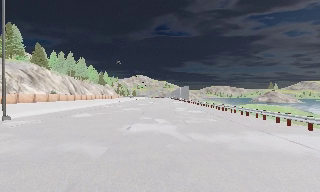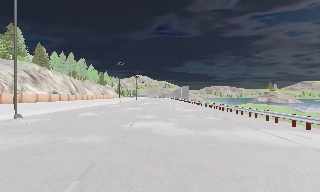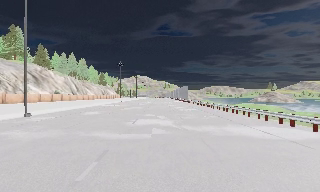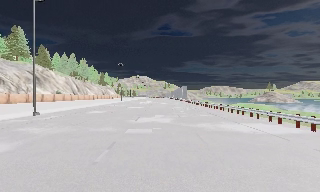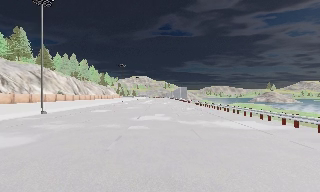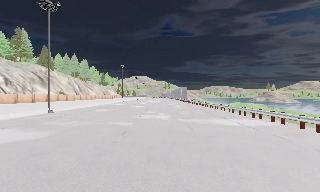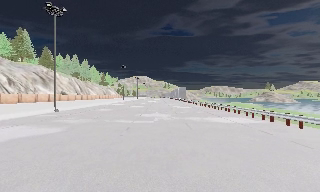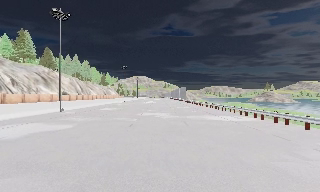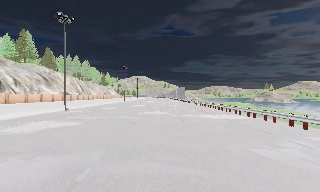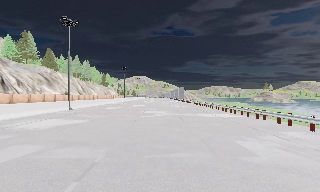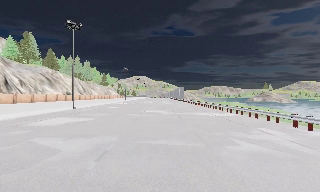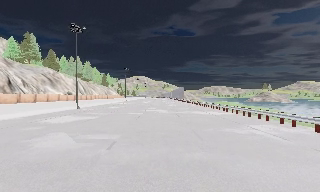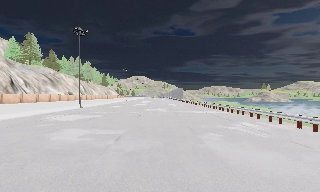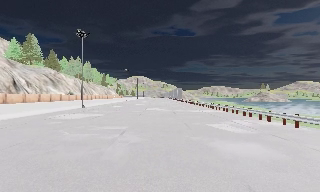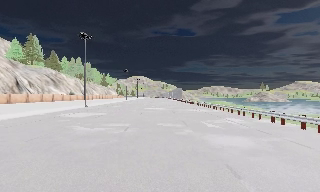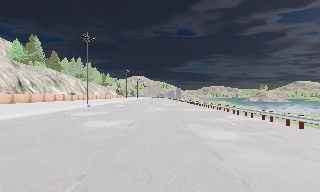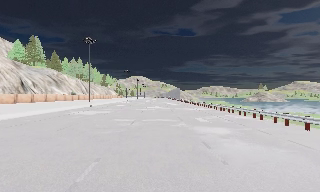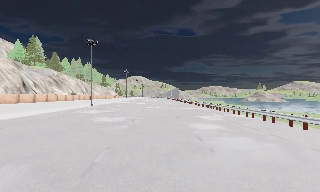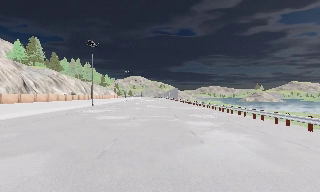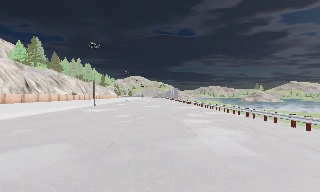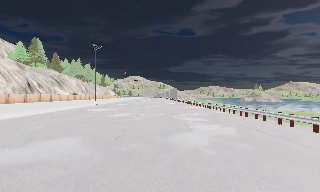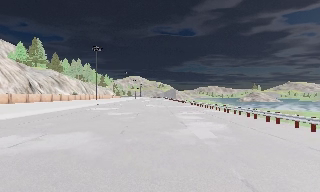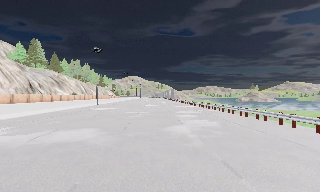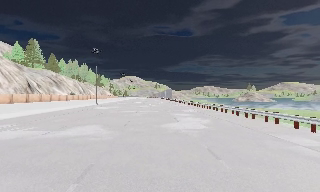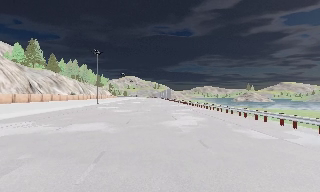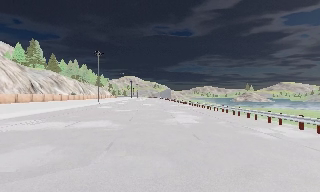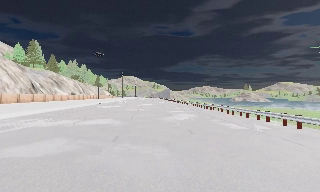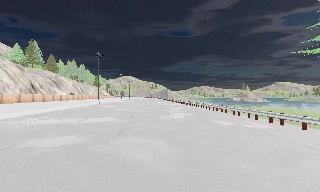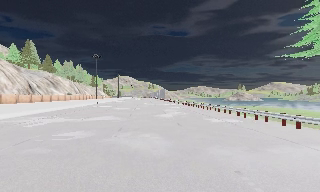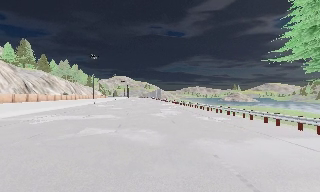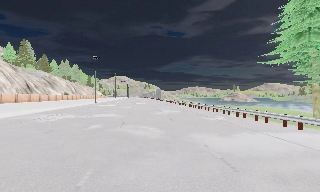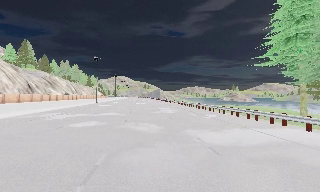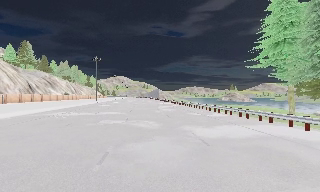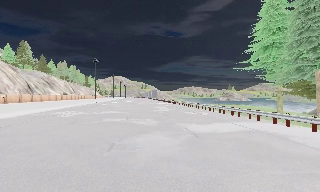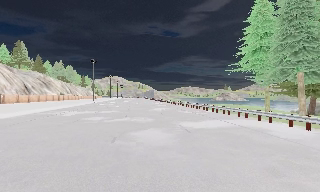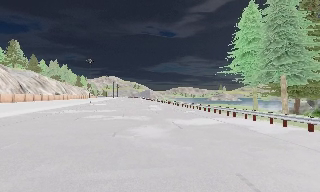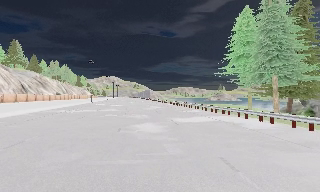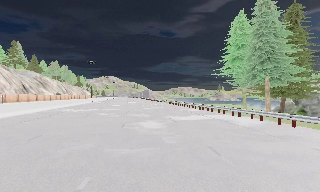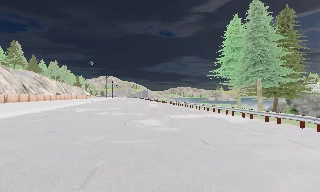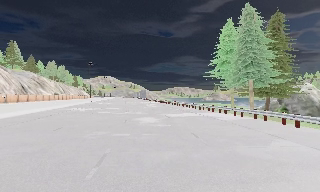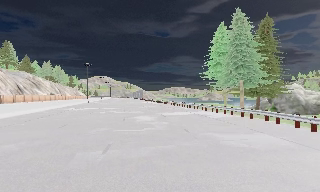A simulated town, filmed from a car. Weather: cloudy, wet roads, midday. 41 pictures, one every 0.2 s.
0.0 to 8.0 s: The camera pans to its right, which is clockwise from overhead, by about 15 degrees. It travels backward, about 40 m, so what stands in front gets smaller.
The film runs backward here.
